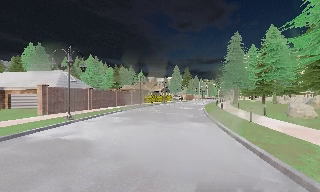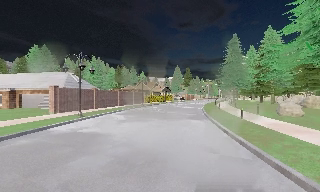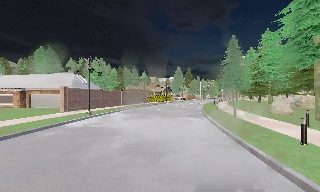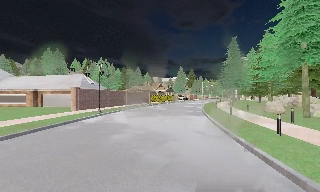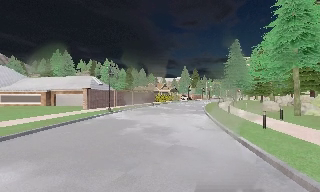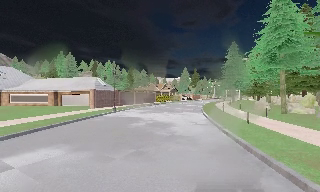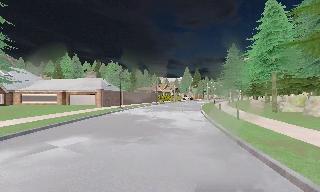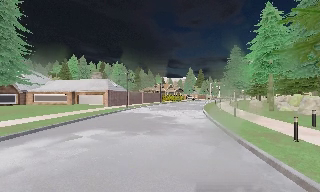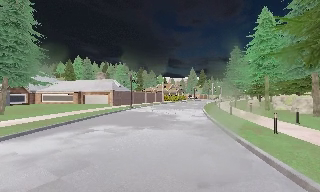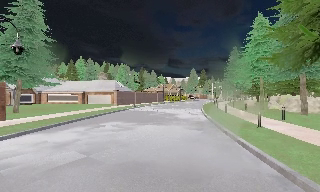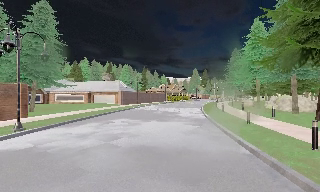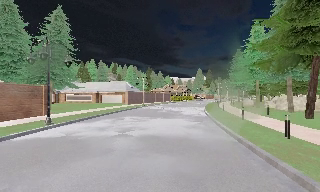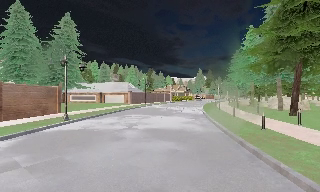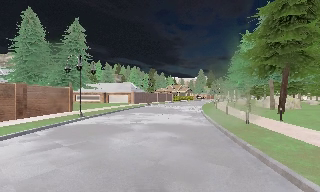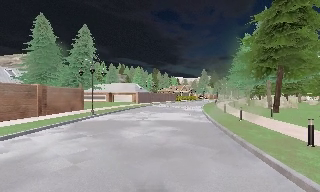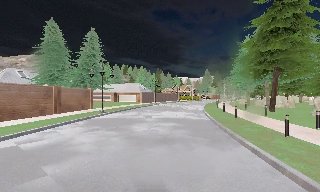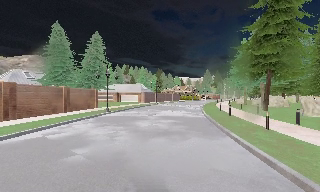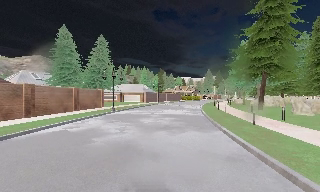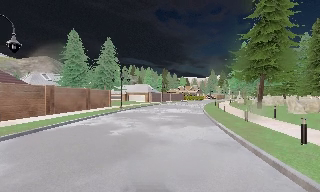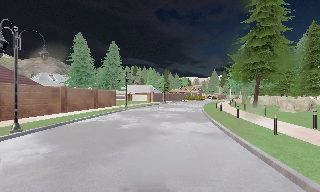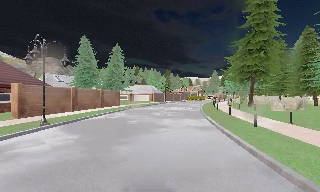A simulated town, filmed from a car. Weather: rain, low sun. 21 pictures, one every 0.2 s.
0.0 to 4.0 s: The scene slides to the right, as the camera pans about 15 degrees to its left. It travels backward, about 25 m, so what stands in front gets smaller.
The film runs backward here.
